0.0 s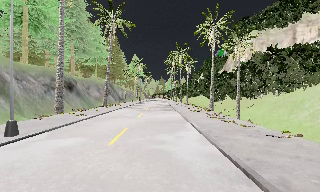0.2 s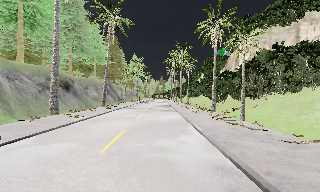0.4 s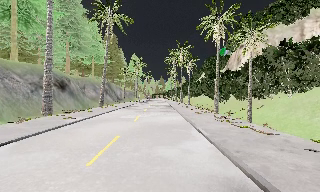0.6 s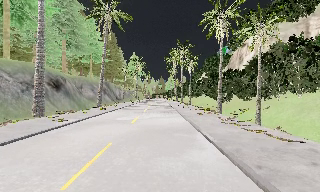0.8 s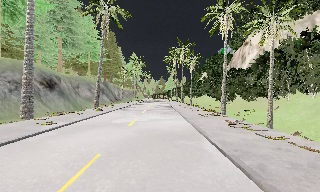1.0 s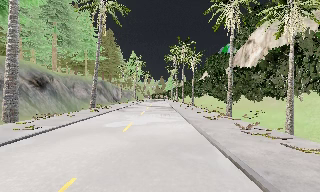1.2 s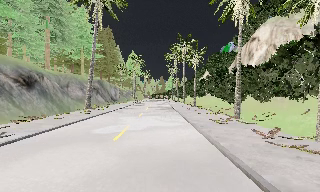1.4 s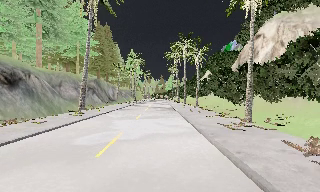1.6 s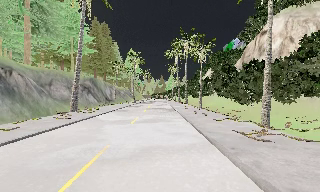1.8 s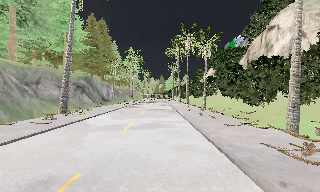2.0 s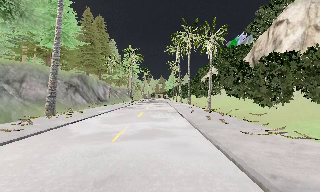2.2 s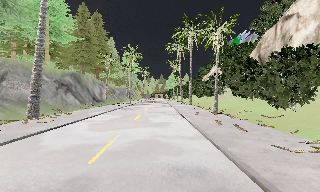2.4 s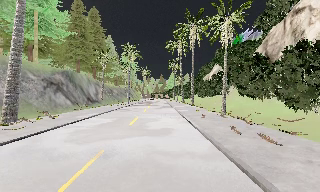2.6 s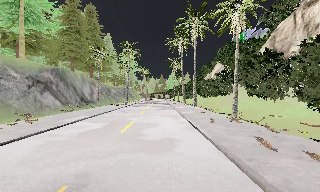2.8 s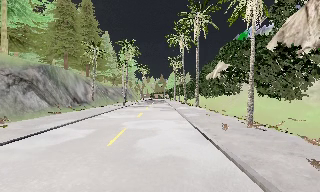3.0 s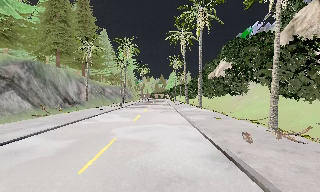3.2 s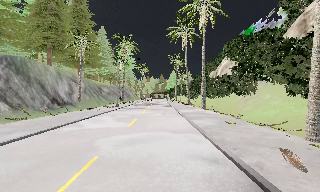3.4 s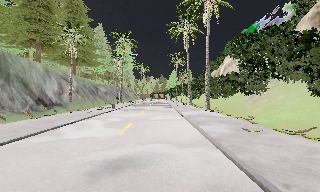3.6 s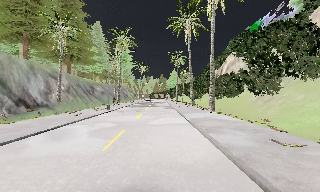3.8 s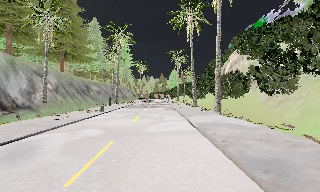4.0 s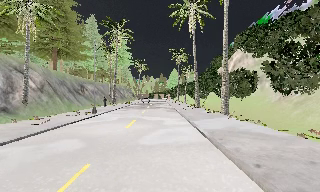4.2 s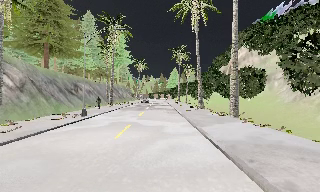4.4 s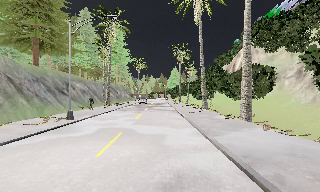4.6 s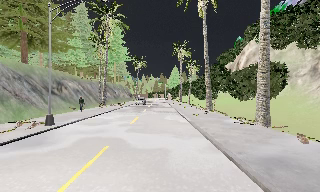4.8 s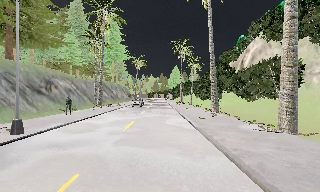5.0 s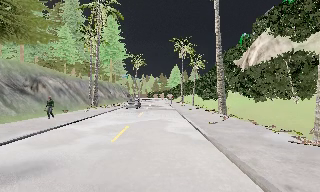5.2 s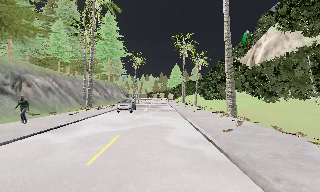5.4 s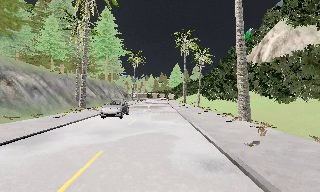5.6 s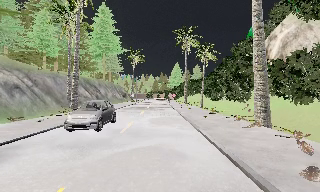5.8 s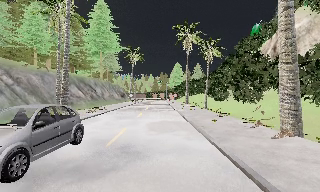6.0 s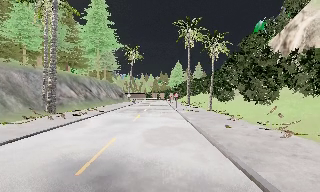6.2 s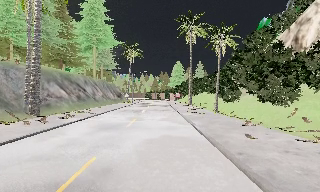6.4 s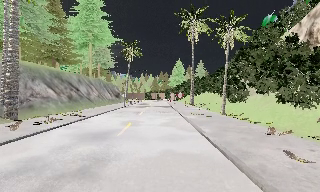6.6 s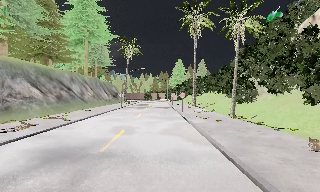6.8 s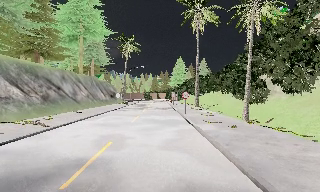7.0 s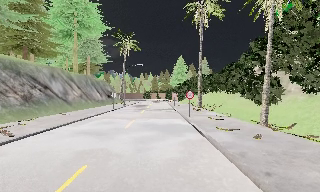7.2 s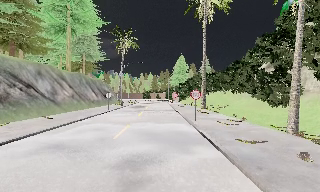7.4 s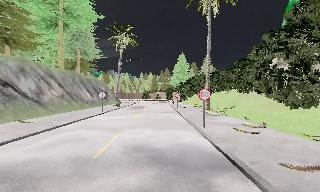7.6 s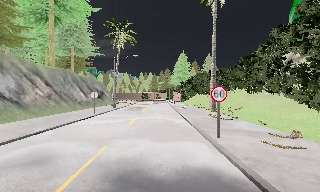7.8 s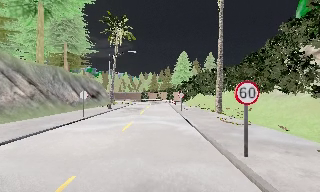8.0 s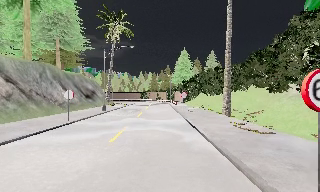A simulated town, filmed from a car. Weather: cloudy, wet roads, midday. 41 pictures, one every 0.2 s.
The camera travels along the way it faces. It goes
forward.
0.0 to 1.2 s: The camera travels forward, about 8 m, so what stands in front looms larger. It gains speed.
1.2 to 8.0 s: The camera travels forward, about 75 m, so what stands in front looms larger.
The film runs forward here.
